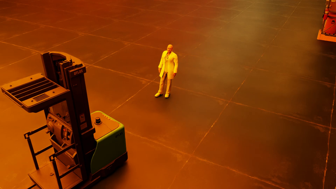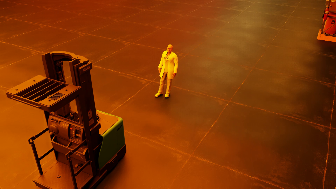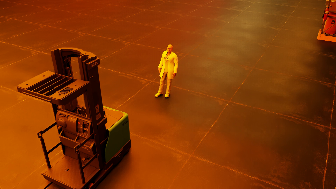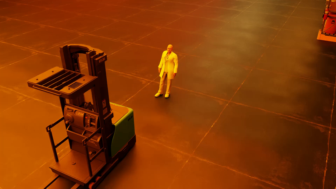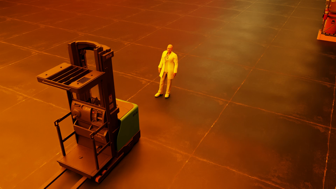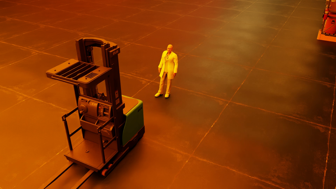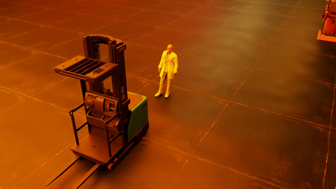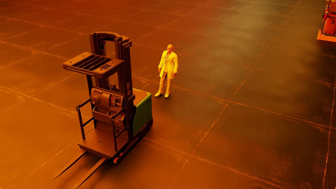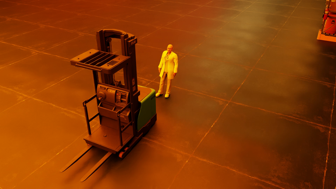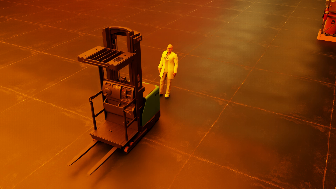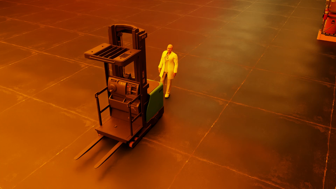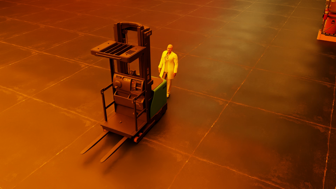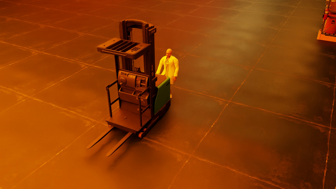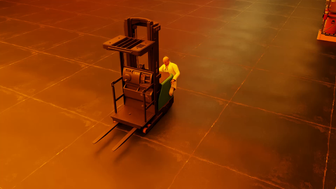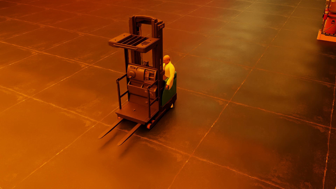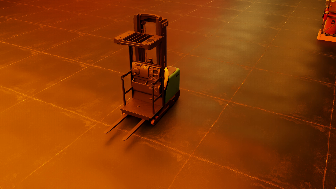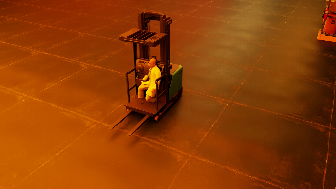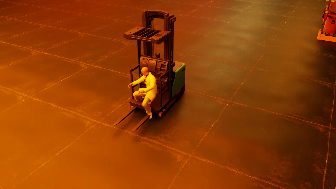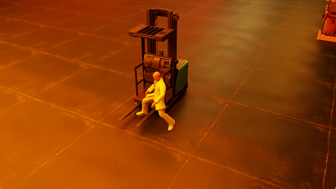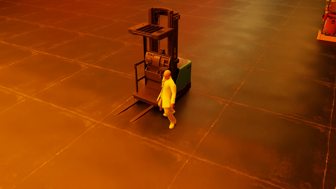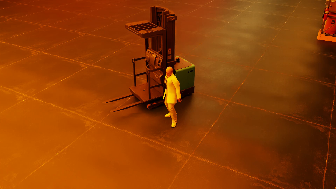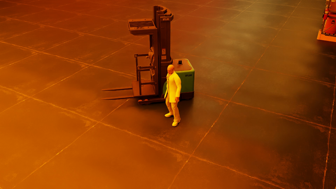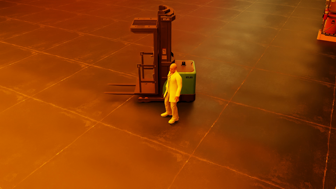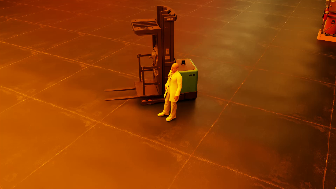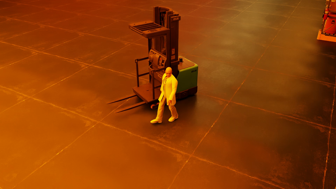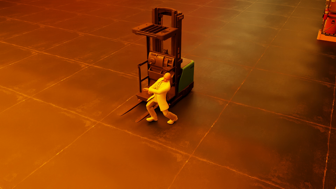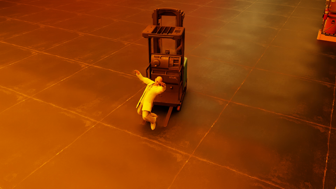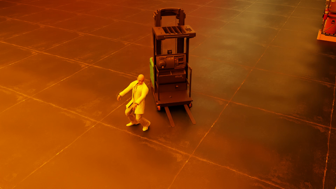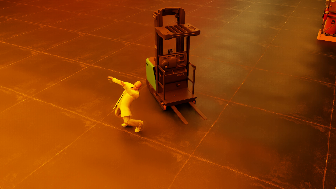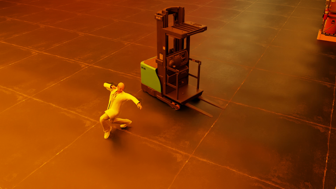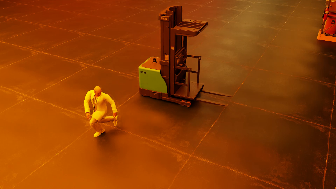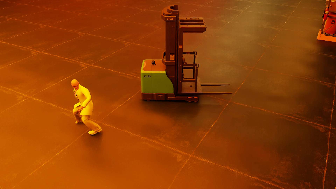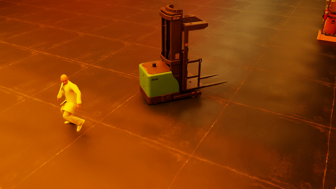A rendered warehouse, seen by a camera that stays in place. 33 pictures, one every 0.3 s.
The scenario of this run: Near miss between a forklift and a person.
